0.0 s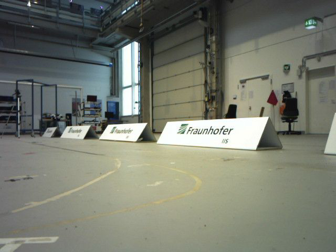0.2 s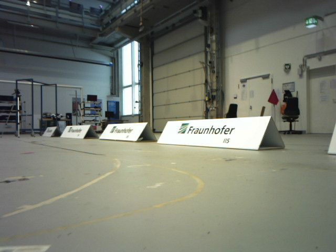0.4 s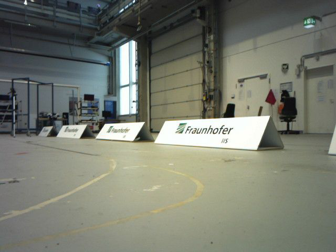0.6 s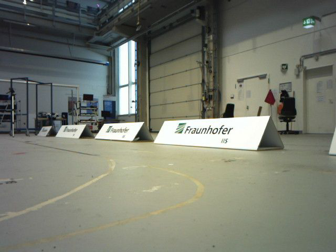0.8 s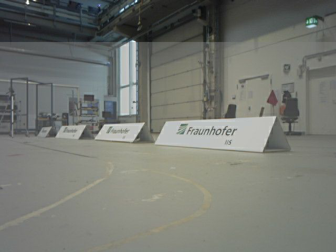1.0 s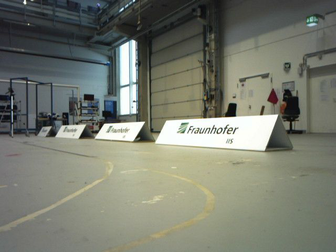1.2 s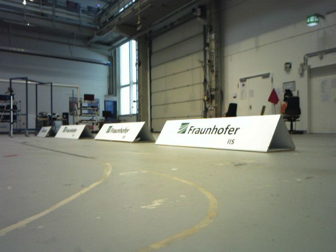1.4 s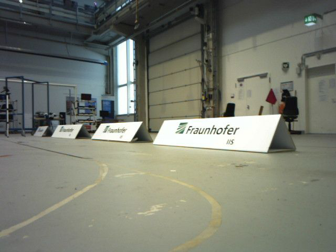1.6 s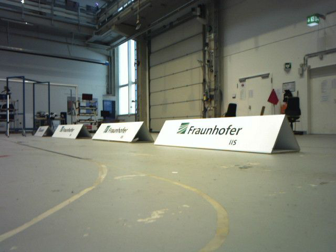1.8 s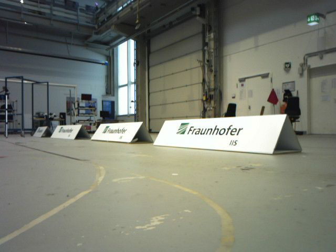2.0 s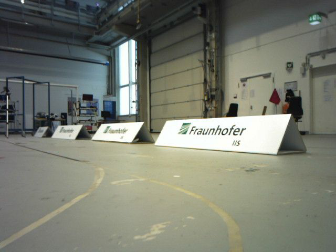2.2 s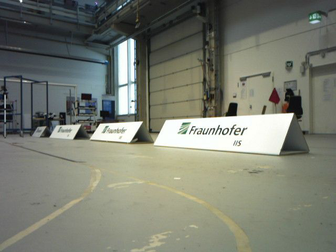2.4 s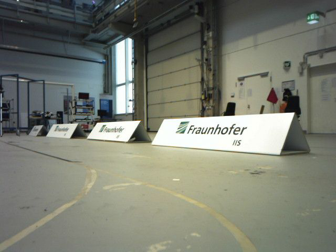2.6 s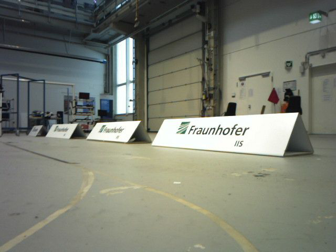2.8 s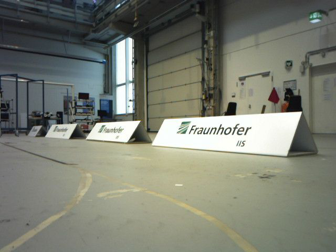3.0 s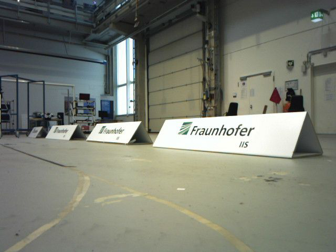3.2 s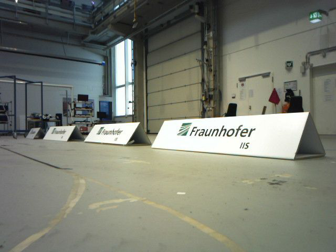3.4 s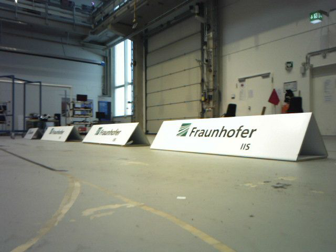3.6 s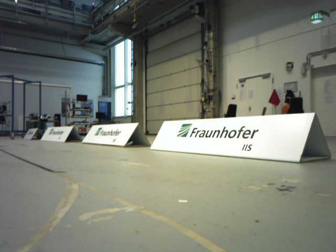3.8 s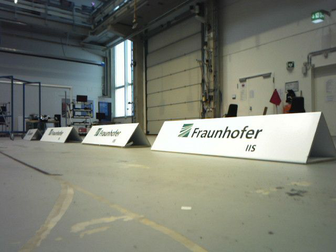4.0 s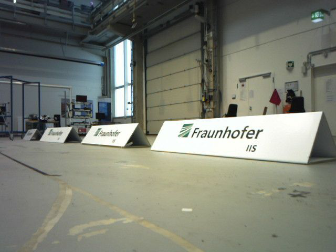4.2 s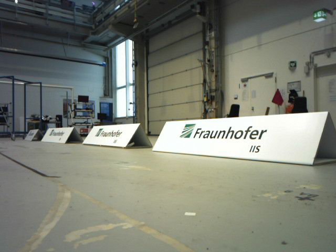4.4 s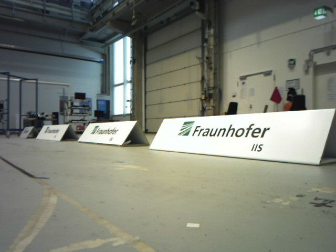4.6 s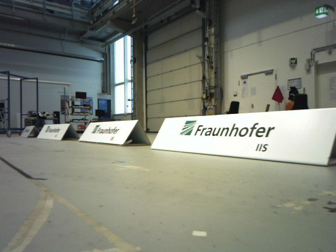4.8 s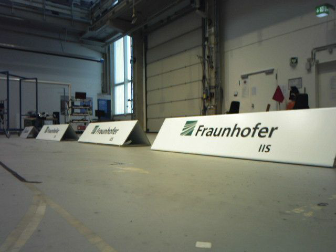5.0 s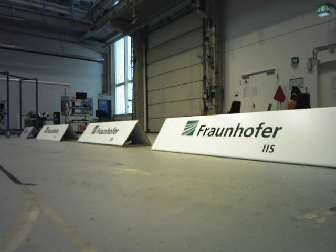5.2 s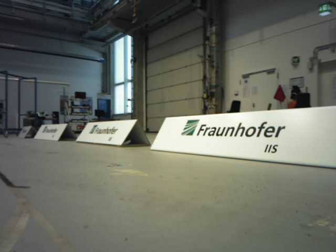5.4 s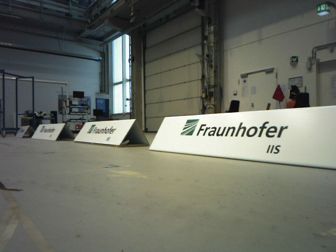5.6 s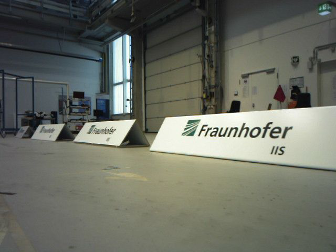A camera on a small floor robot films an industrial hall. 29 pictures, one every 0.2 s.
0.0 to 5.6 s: The camera travels forward, about 1.2 m, so what stands in front looms larger.
The film runs forward here.
